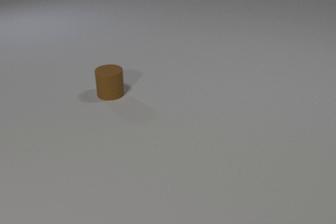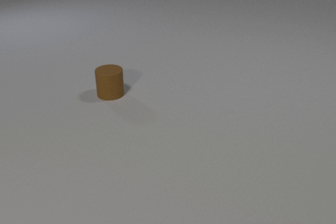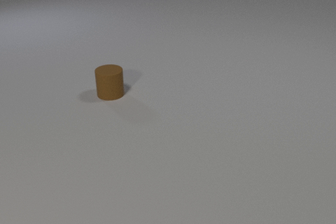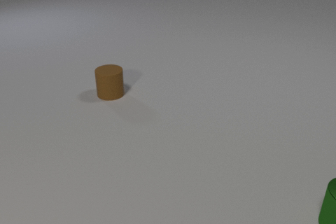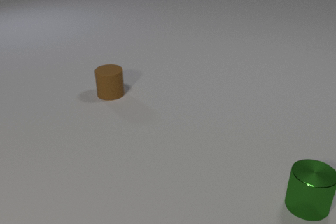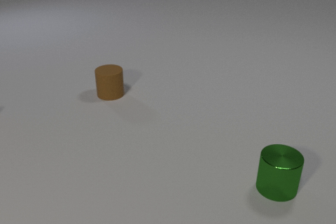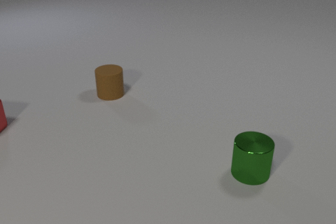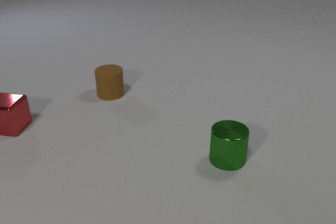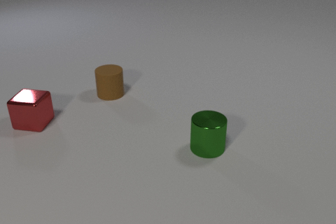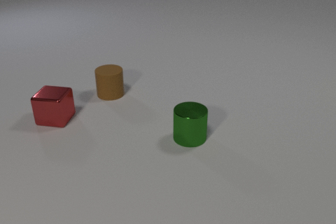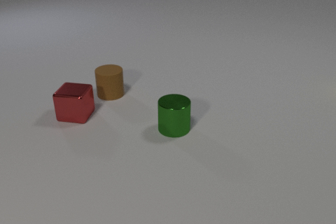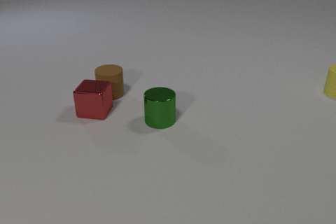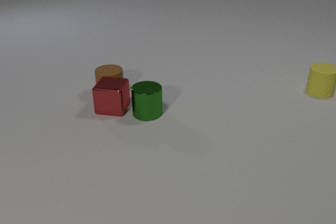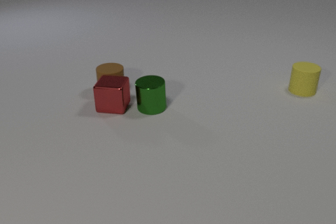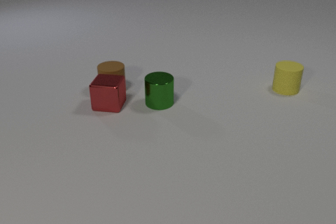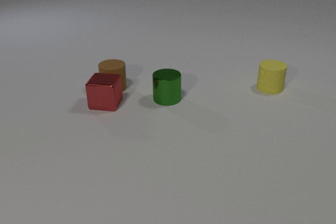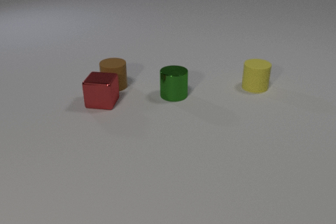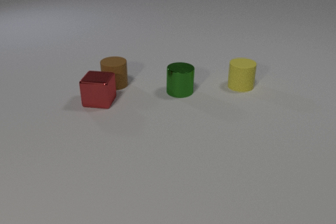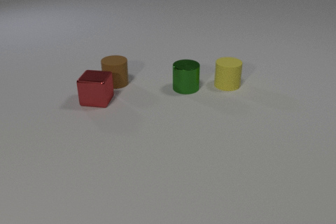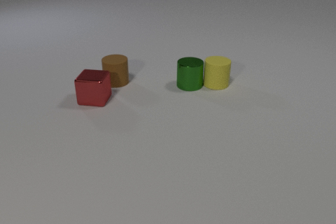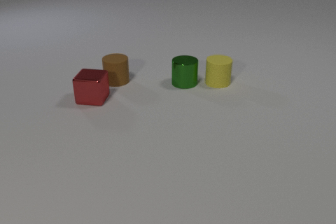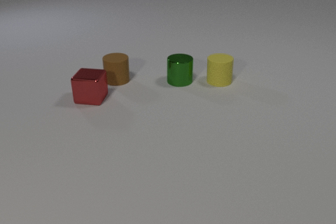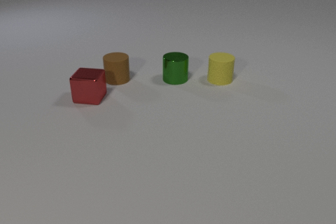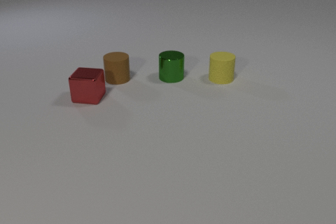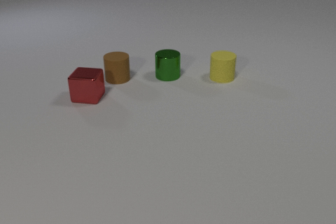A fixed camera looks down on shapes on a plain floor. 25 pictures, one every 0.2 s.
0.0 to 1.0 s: The green metal cylinder comes in at the right edge, slides to the left and away from the camera.
1.0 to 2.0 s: The green metal cylinder slides to the left and away from the camera. The red metal cube comes in at the left edge, slides to the right.
2.0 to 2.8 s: The green metal cylinder slides away from the camera. The red metal cube slides to the right and away from the camera. The yellow rubber cylinder comes in at the right edge, slides to the left. The brown rubber cylinder slides away from the camera. The red metal cube and the brown rubber cylinder collide. The green metal cylinder and the red metal cube collide.
2.8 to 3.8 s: The green metal cylinder slides away from the camera and to the right. The red metal cube slides to the left and away from the camera. The yellow rubber cylinder slides to the left. The brown rubber cylinder slides away from the camera. The green metal cylinder and the yellow rubber cylinder collide.
3.8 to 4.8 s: The green metal cylinder slides to the left and away from the camera. The red metal cube slides away from the camera and to the left. The yellow rubber cylinder slides away from the camera. The brown rubber cylinder slides away from the camera.
What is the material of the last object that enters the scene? rubber.
What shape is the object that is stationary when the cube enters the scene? cylinder.
Are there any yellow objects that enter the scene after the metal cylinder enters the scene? yes.
